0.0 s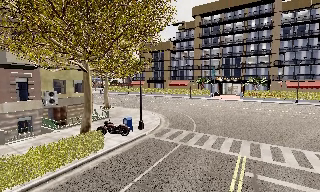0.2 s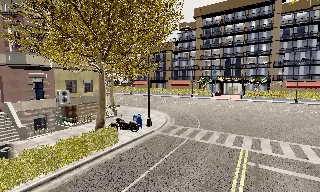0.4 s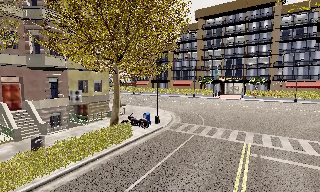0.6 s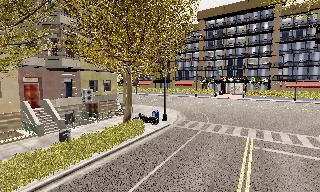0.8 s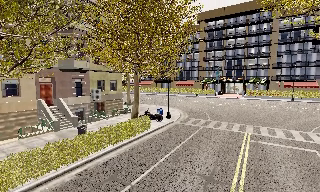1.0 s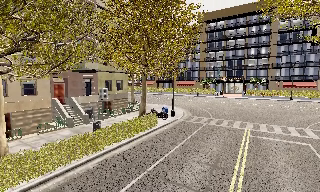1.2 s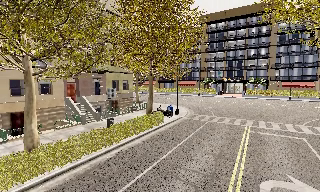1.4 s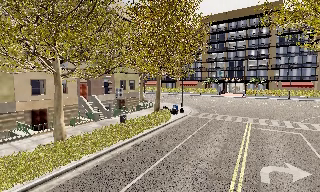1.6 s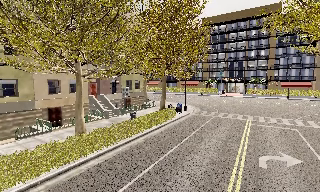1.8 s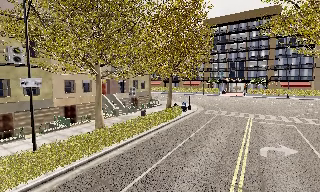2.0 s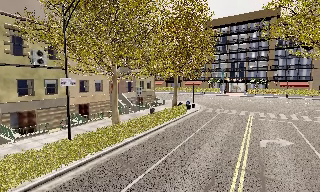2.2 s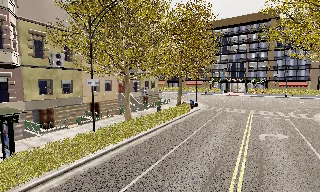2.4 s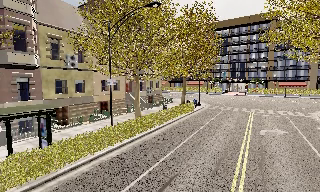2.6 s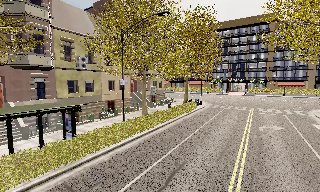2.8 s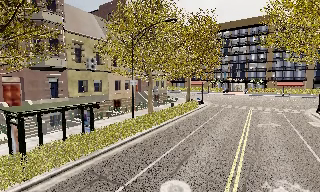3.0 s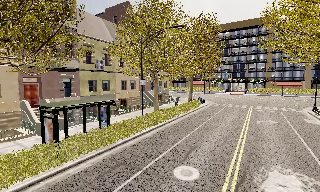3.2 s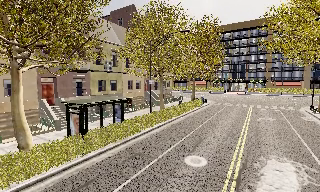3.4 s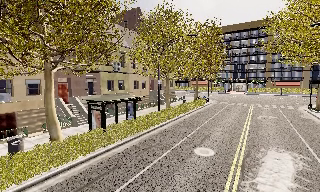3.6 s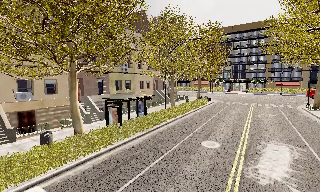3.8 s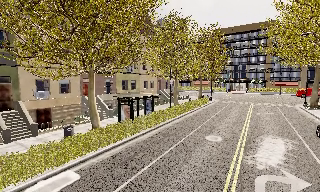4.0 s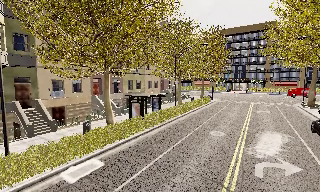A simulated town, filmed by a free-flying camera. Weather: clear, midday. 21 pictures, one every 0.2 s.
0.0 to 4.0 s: The camera travels backward and to its left, about 25 m, so what stands in front gets smaller.
The film runs forward here.
